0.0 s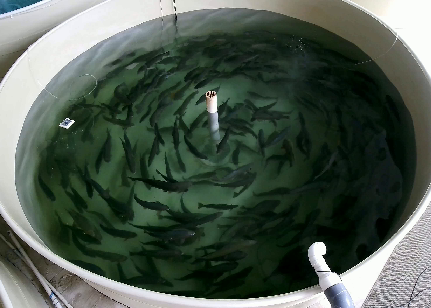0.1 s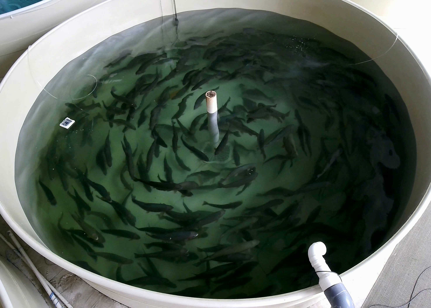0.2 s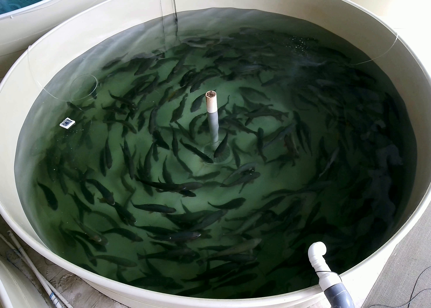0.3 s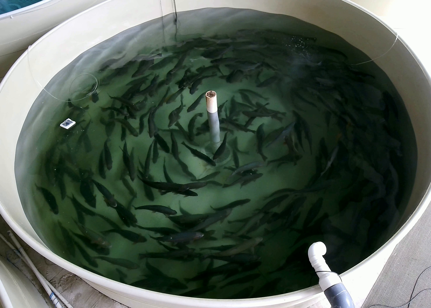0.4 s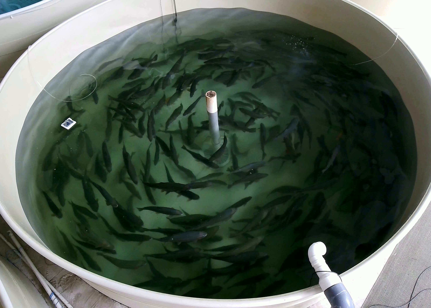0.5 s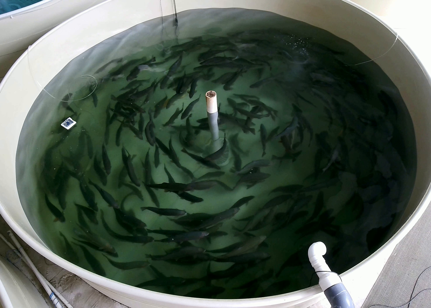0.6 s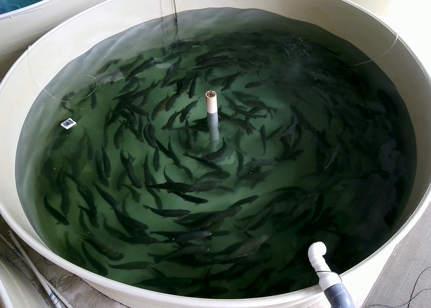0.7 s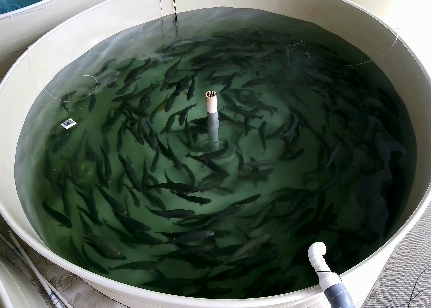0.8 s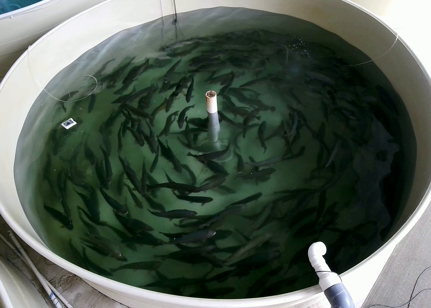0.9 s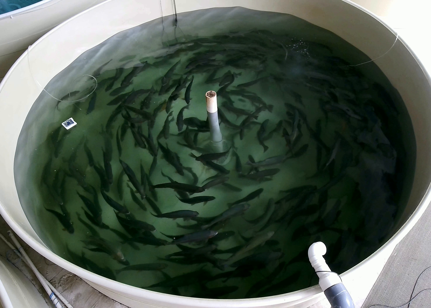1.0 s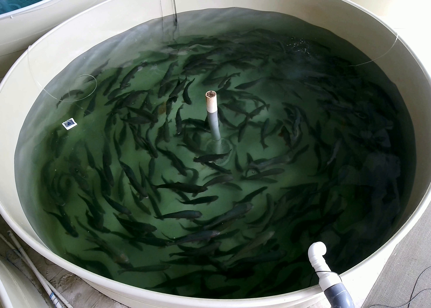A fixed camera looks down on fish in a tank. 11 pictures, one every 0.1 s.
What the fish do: Normal cruising.
